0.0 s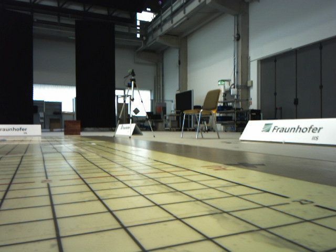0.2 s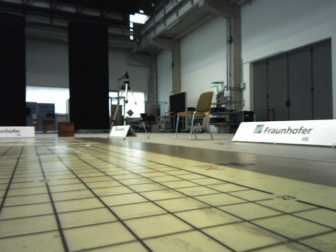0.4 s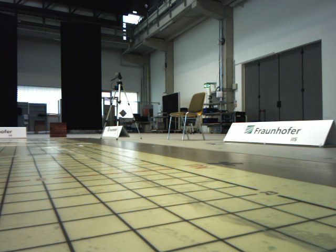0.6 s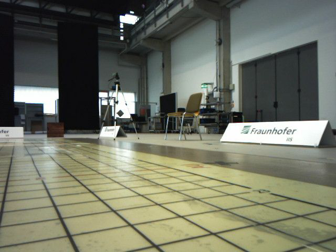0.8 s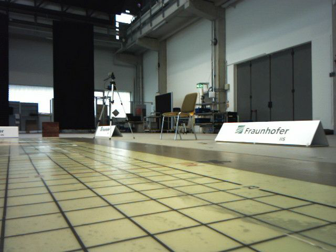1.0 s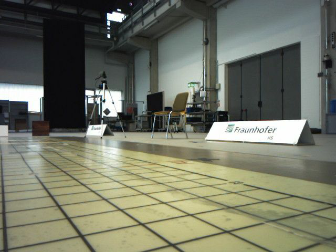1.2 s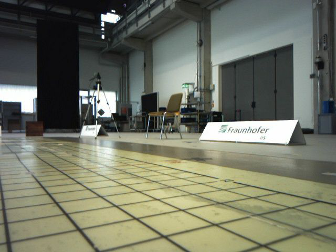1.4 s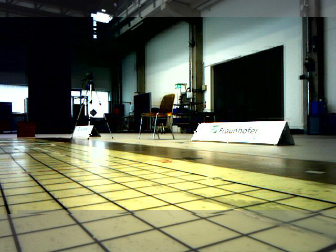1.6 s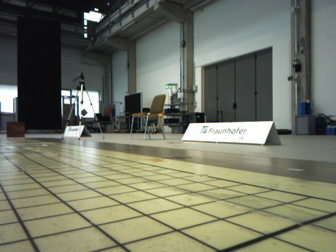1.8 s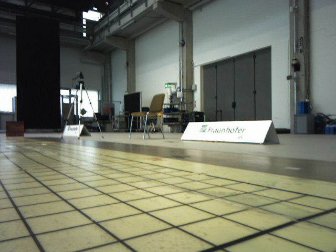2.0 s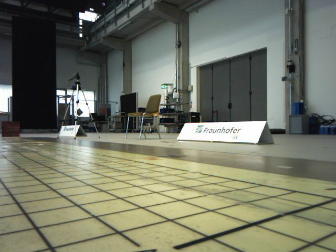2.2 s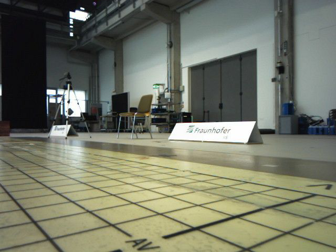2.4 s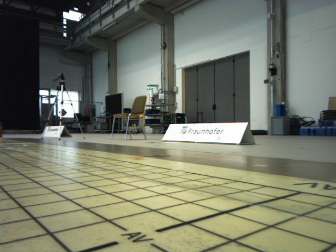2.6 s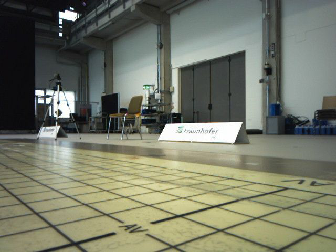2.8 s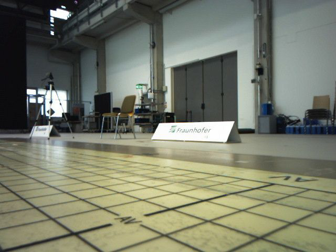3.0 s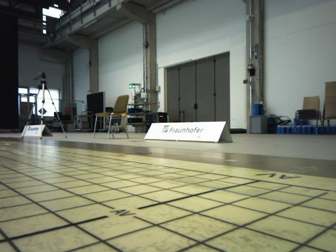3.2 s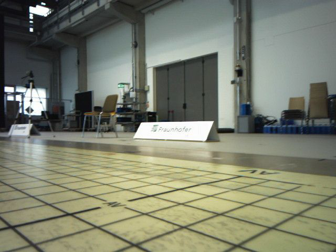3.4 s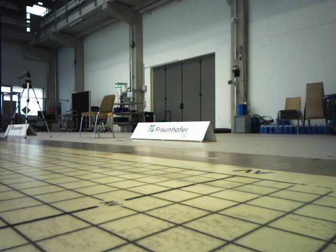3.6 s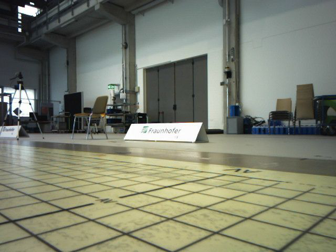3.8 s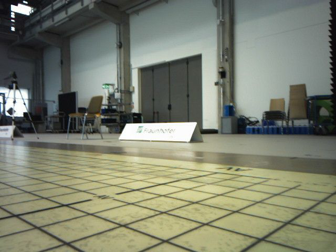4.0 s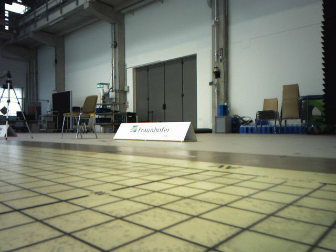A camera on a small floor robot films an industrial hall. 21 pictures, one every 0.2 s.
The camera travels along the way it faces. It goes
backward.
0.0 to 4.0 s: The camera swings to its right by about 25 degrees, and the scene slides to the left. It travels backward, about 0.8 m, so what stands in front gets smaller.
The film runs backward here.
